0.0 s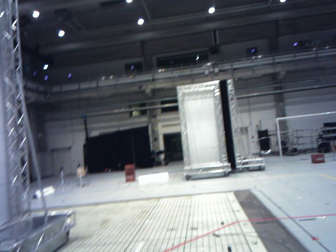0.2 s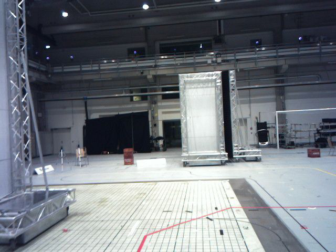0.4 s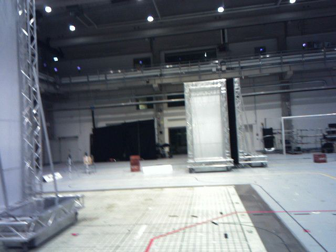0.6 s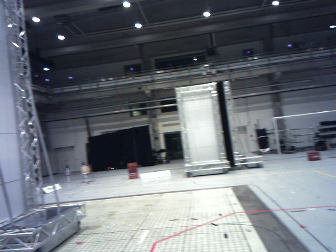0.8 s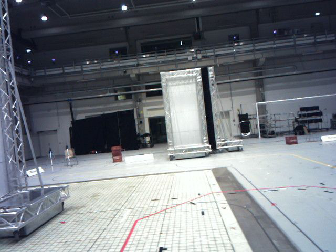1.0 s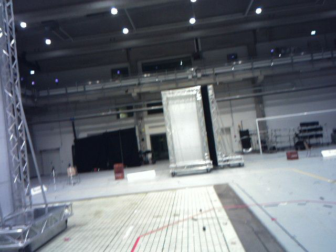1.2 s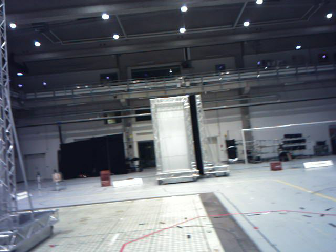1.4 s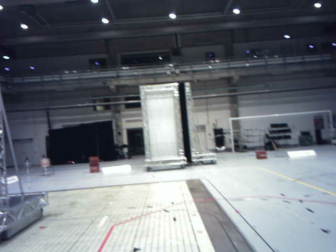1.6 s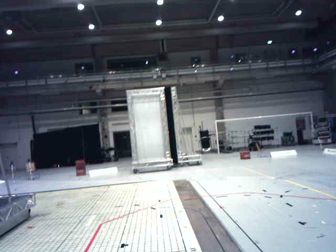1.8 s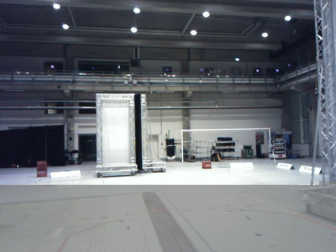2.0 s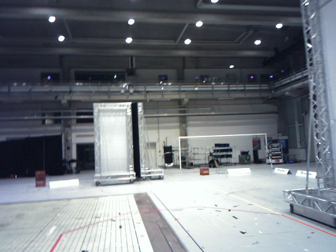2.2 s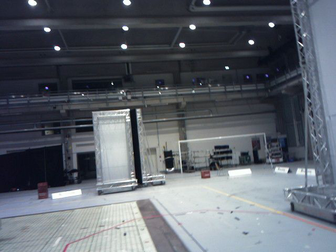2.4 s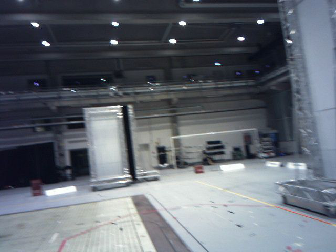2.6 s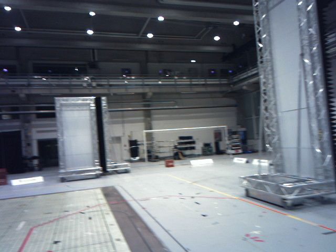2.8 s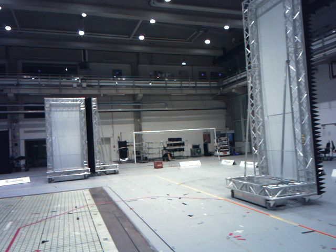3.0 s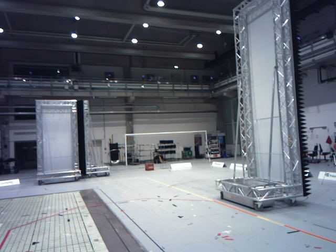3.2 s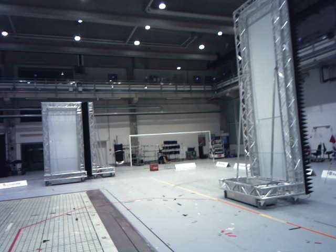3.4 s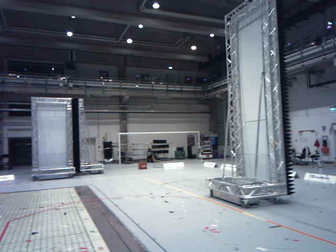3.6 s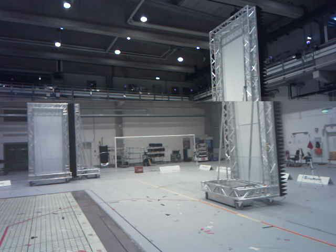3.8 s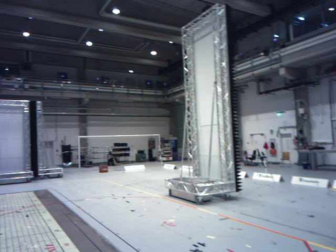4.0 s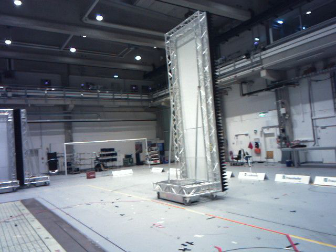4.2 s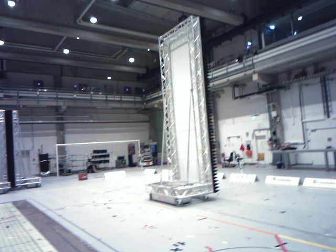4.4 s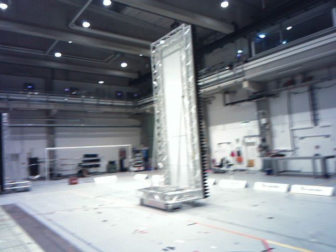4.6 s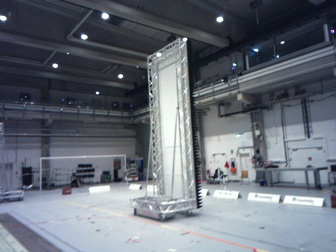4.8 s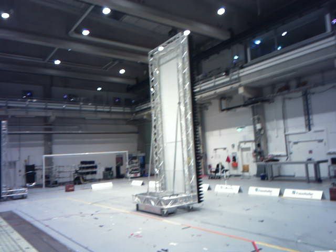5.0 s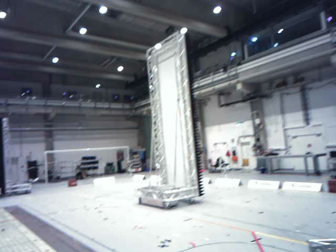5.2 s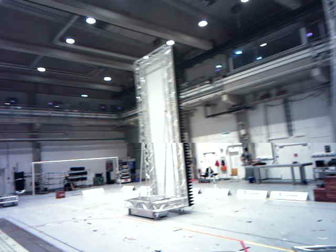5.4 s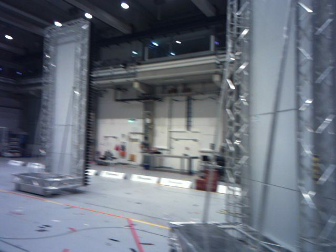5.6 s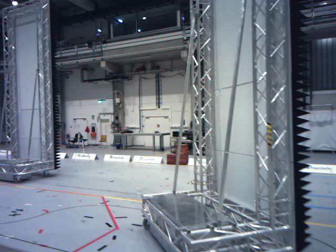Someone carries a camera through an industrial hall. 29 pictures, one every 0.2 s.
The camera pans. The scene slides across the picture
to the left.
The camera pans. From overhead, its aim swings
clockwise.
0.0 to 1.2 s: The camera travels backward, about 1 m, so what stands in front gets smaller.
1.2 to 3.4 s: The camera swings to its right by about 25 degrees, and the scene slides to the left. It travels backward, about 2 m, so what stands in front gets smaller.
3.4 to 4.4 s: The camera pans to its right, which is clockwise from overhead, by about 15 degrees. It travels backward, about 0.9 m, so what stands in front gets smaller. It loses speed.
4.4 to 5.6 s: The scene slides to the left, as the camera pans about 25 degrees to its right. It travels backward, about 1 m, so what stands in front gets smaller.
The film runs backward here.
